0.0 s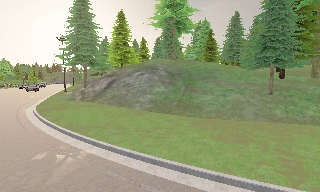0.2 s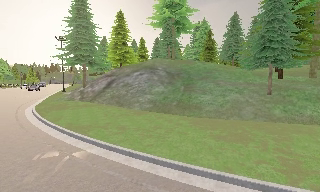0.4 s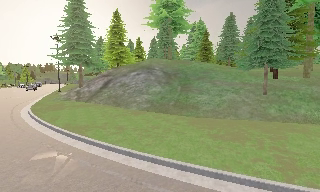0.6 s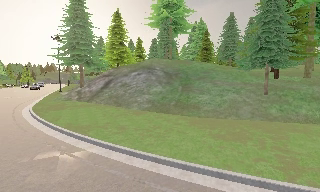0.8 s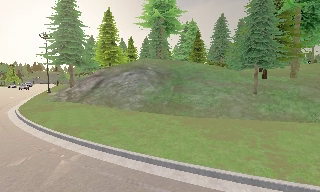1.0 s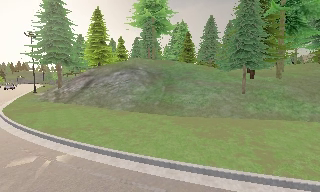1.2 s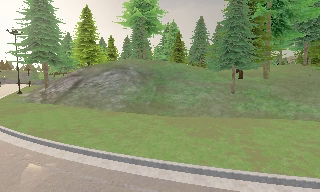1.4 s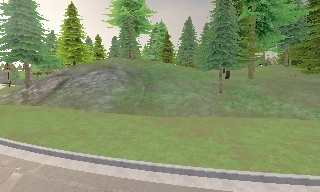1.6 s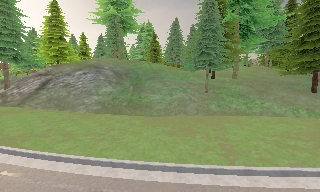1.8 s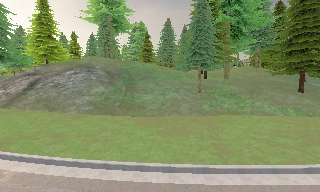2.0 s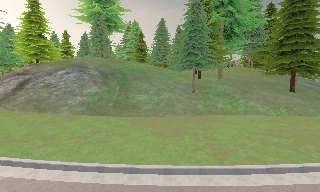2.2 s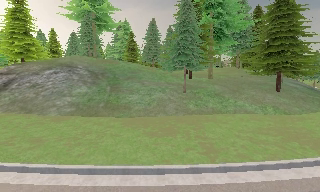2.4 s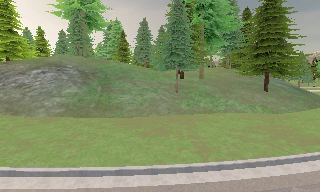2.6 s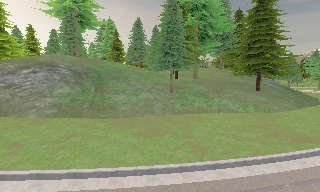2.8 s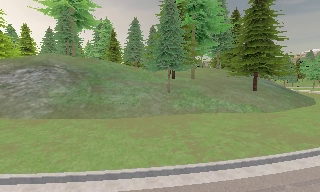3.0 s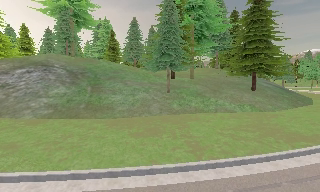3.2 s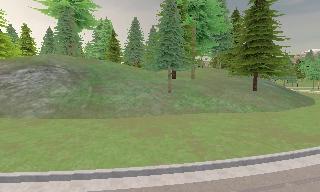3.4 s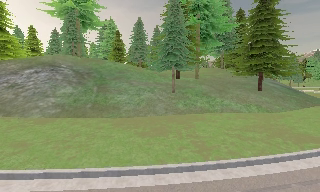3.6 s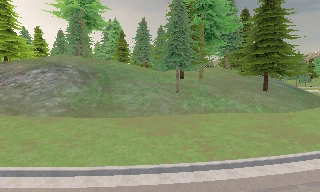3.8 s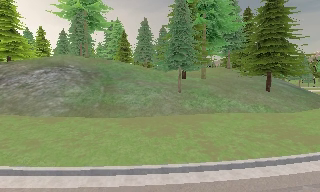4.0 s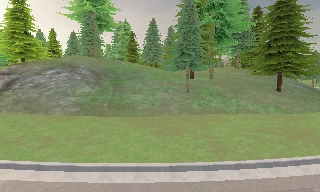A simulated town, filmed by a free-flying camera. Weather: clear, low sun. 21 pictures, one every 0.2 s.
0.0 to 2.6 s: The camera swings to its right by about 35 degrees, and the scene slides to the left. It travels to its left, about 0.5 m.
2.6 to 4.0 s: The camera shifts only a little, or ends up much as it began.
The film runs backward here.
